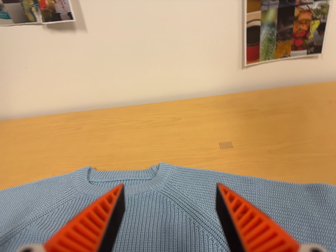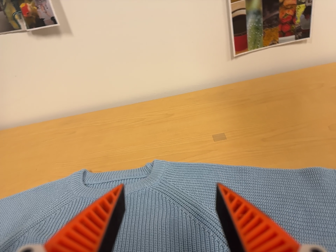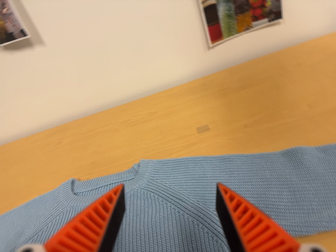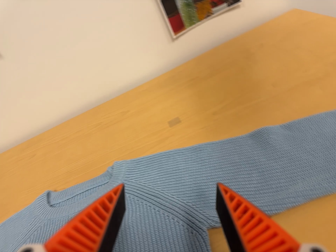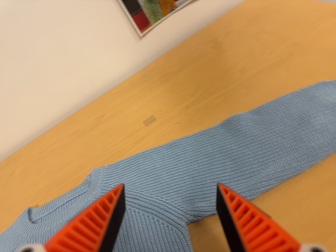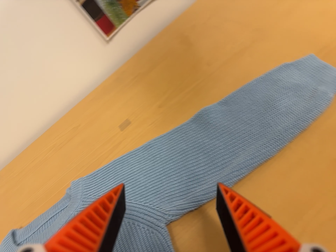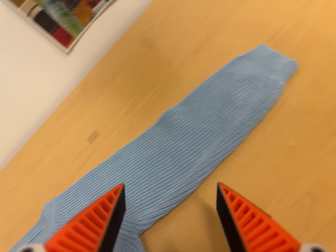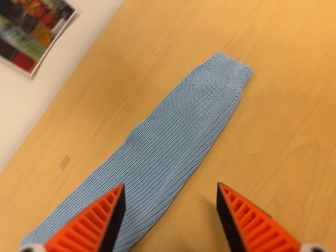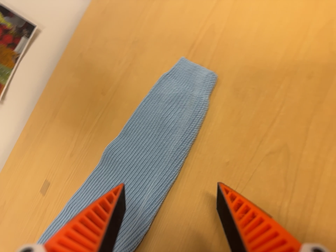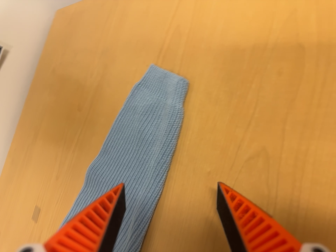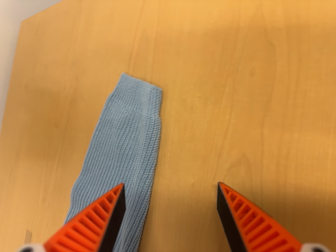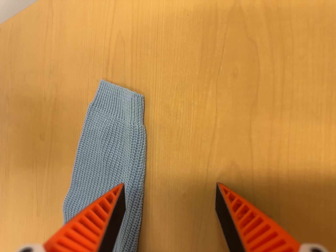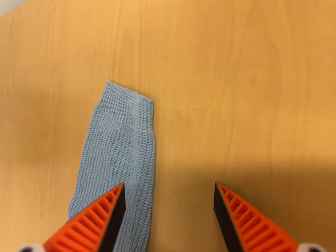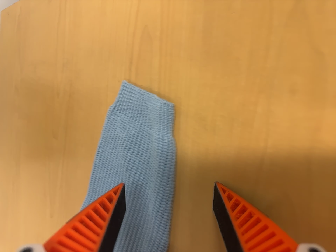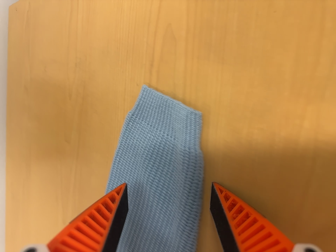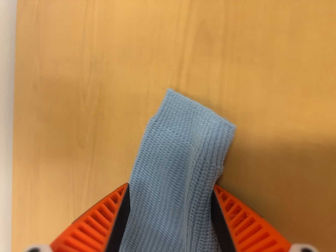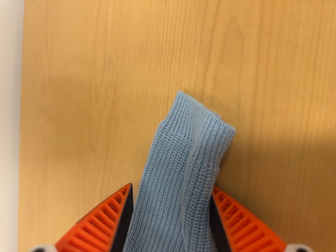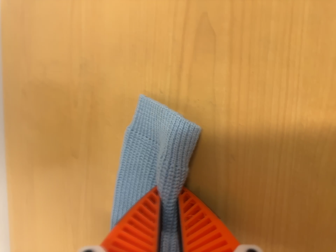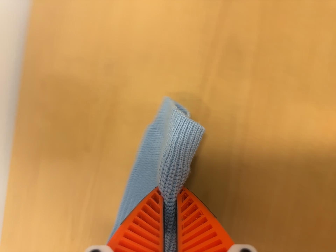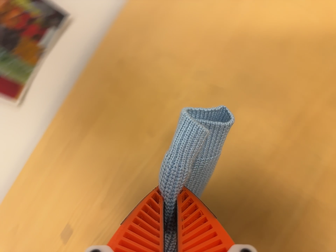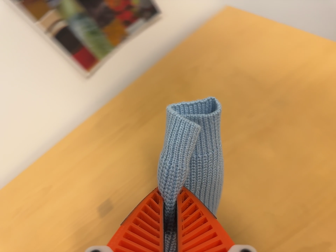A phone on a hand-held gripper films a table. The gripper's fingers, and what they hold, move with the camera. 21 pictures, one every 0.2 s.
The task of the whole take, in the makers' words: right arm across.
0.0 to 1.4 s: The scene slides to the left, as the camera pans about 15 degrees to its right. It travels to its right, about 22 cm, so close, fixed things drift to the left. It rolls about its line of sight by about 50 degrees, and the scene rotates counterclockwise.
1.4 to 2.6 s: The camera travels toward the top of its view and forward, about 16 cm. Its aim tips toward the bottom of its view by about 10 degrees. It rolls about its line of sight by about 25 degrees, and the scene rotates counterclockwise.
2.6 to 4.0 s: The camera travels to its left, about 26 cm, so close, fixed things drift to the right. It rolls about its line of sight by about 50 degrees, and the scene rotates clockwise.
The film runs forward here.
